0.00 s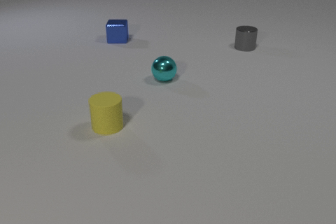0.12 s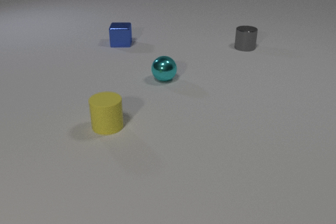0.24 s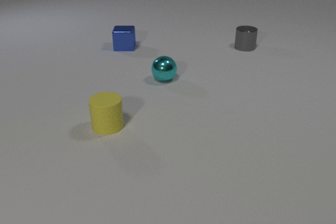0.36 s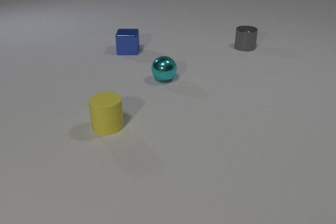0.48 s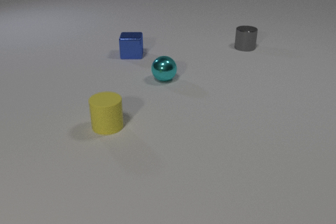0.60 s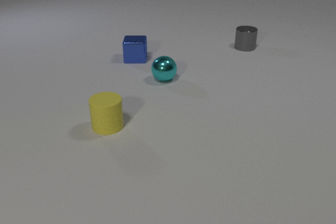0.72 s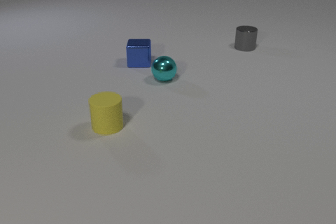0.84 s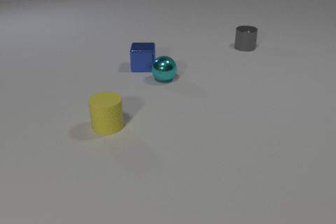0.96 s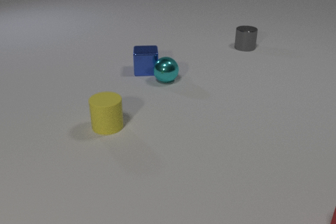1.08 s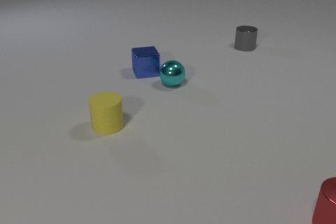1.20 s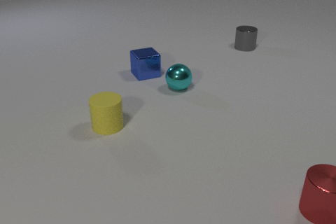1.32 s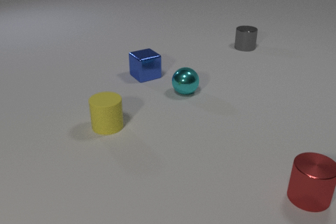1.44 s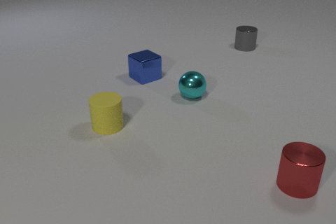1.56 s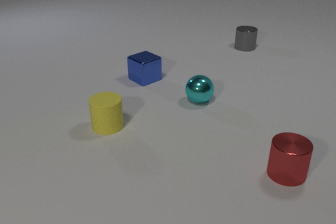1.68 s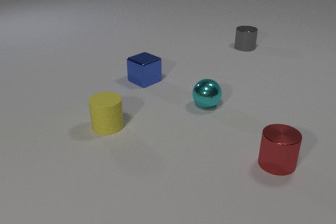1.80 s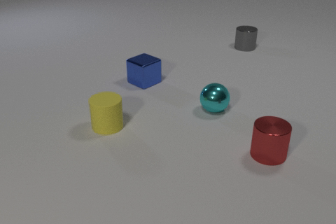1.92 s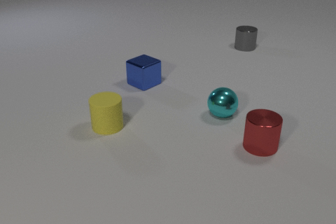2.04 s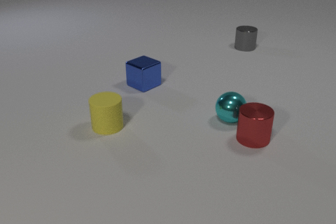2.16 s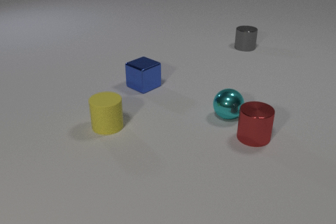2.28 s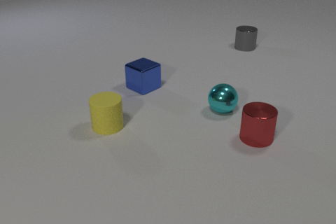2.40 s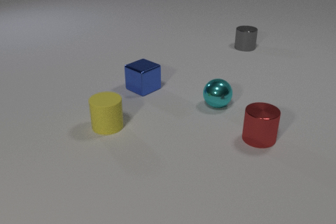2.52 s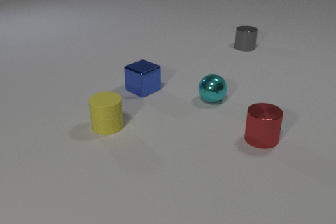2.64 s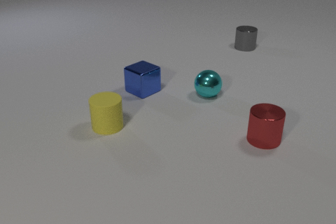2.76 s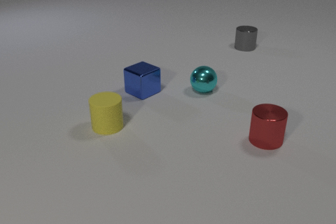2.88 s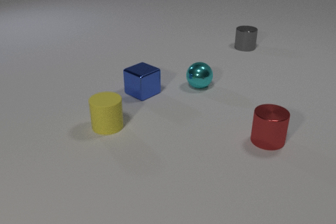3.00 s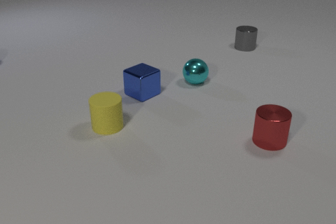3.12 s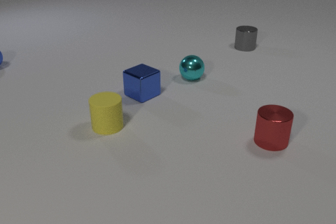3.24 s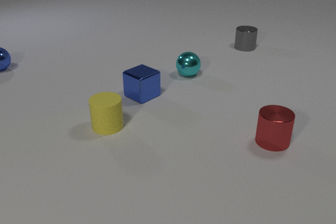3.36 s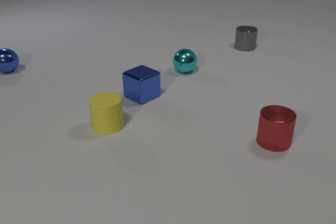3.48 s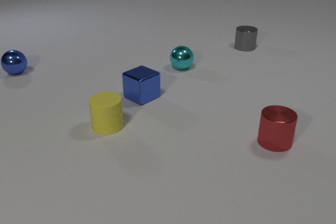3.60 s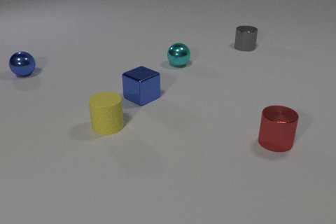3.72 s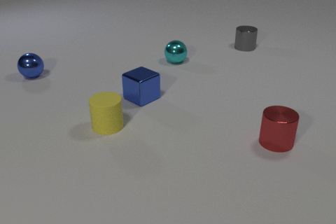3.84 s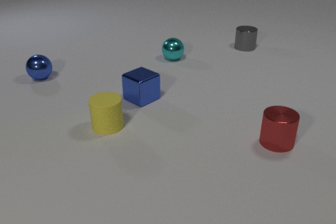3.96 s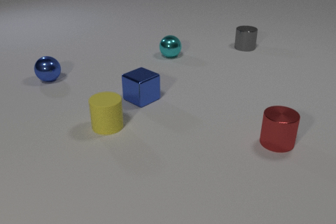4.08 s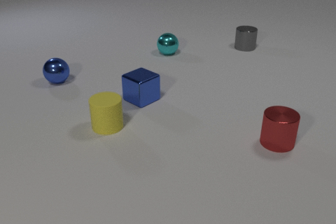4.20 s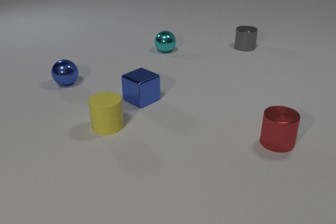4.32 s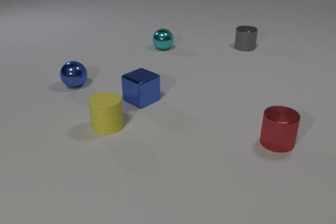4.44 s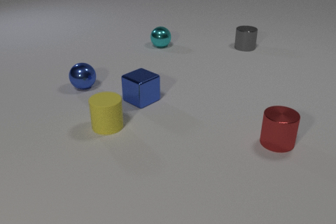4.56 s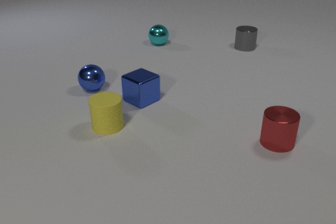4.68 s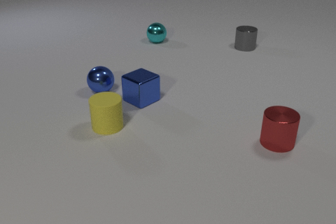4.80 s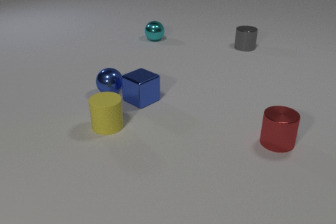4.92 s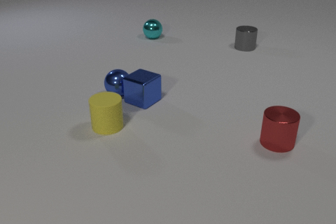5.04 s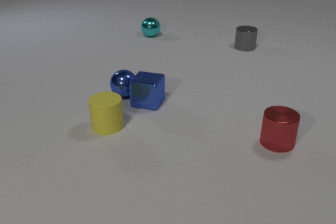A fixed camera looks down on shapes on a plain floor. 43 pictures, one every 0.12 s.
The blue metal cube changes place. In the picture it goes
toward the camera.
The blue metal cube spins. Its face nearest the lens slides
to the right.
0.00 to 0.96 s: The blue metal cube slides toward the camera. The blue metal cube and the cyan metal sphere collide.
0.96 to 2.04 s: The blue metal cube slides toward the camera, spins so that its near face slides to the right, counterclockwise seen from above. The cyan metal sphere rolls toward the camera and to the right. The red metal cylinder comes in at the right edge, slides away from the camera and to the left.
2.04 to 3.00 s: The blue metal cube slides toward the camera. The cyan metal sphere rolls away from the camera and to the left. The red metal cylinder slides to the right. The cyan metal sphere and the red metal cylinder collide.
3.00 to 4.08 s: The blue metal cube slides toward the camera. The cyan metal sphere rolls away from the camera. The blue metal sphere comes in at the left edge, rolls to the right and toward the camera. The red metal cylinder slides to the right.
4.08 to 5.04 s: The blue metal cube slides toward the camera and to the right, spins so that its near face slides to the right, counterclockwise seen from above. The cyan metal sphere rolls away from the camera. The blue metal sphere rolls to the right and toward the camera. The blue metal cube and the blue metal sphere collide.
How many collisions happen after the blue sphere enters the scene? 1.
How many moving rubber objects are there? 0.
What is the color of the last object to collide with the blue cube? blue.
